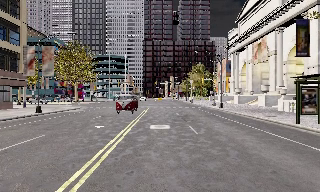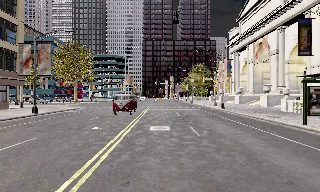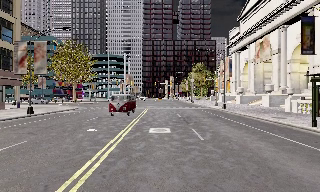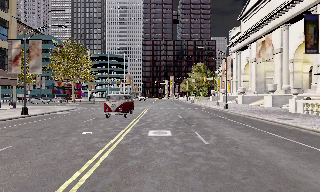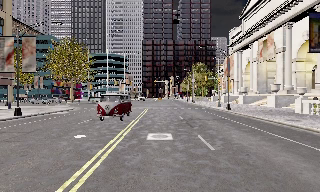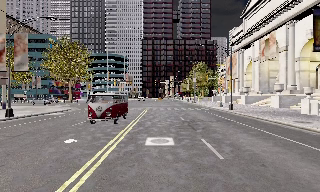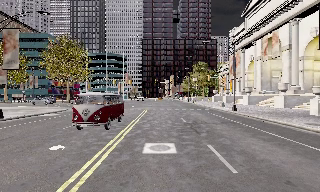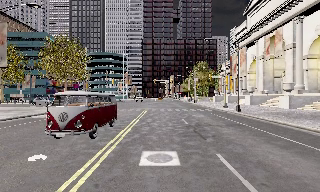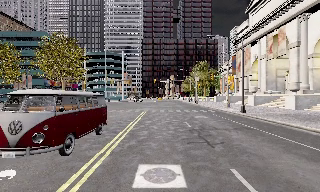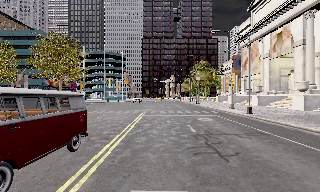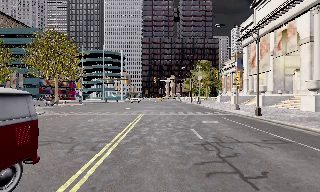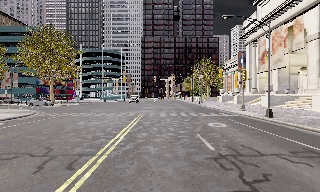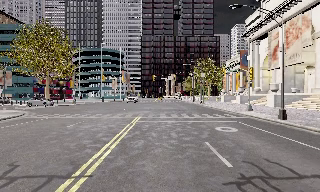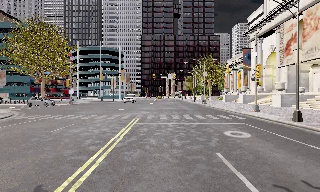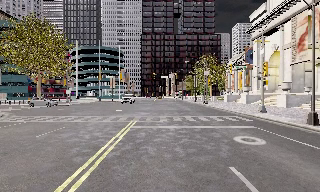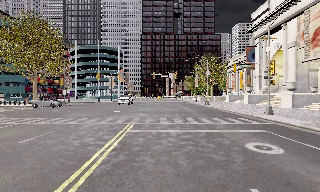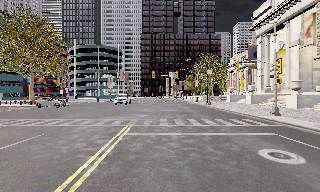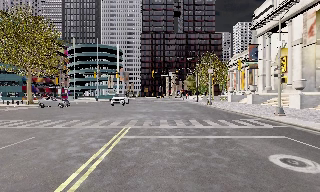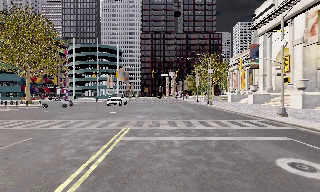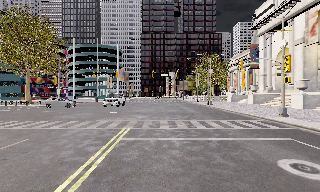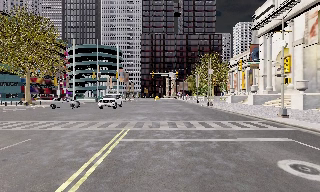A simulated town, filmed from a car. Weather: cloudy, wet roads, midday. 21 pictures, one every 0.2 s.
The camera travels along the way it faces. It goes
forward.
0.0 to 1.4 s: The camera travels forward, about 4.5 m, so what stands in front looms larger. It gains speed.
1.4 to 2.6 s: The camera travels forward, about 7 m, so what stands in front looms larger.
2.6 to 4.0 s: The camera travels forward, about 3.5 m, so what stands in front looms larger. It loses speed.
The film runs forward here.
